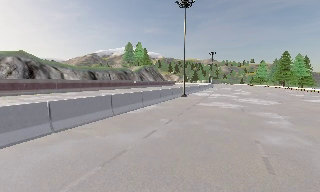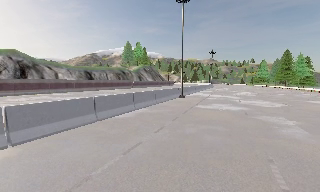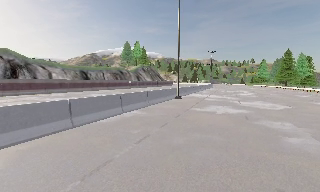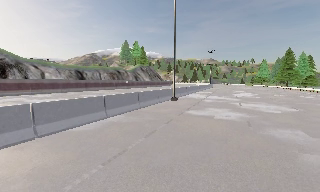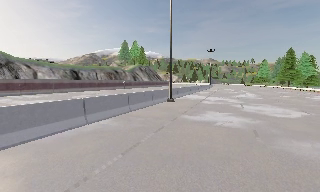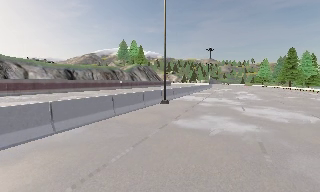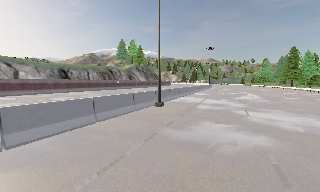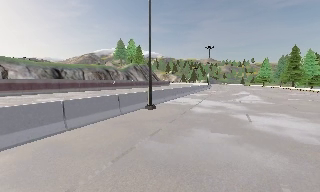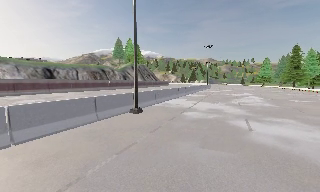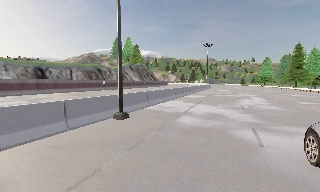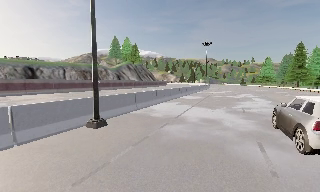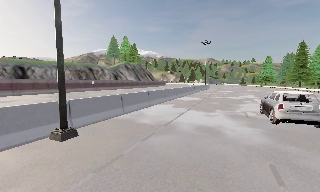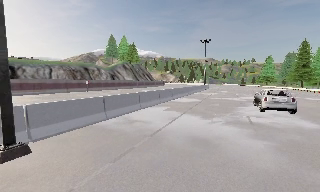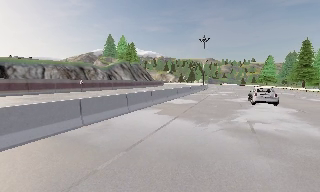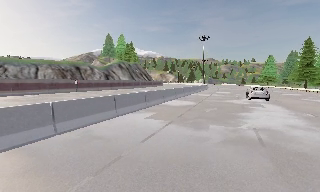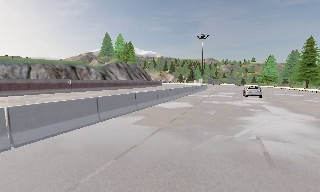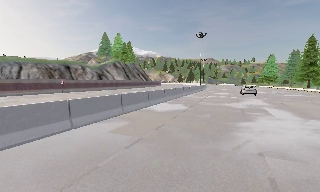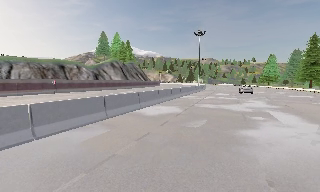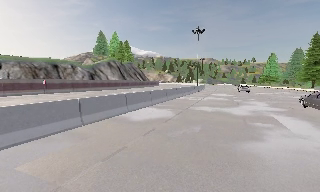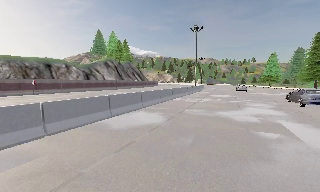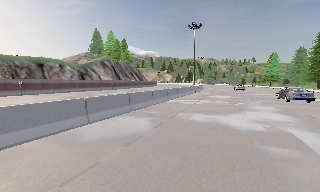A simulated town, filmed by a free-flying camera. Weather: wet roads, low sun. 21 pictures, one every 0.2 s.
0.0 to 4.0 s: The camera travels forward and to its right, about 30 m, so what stands in front looms larger.
The film runs forward here.
